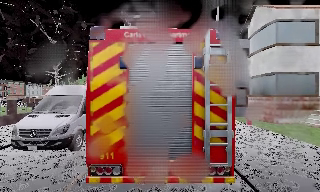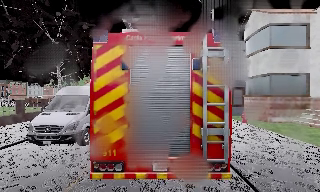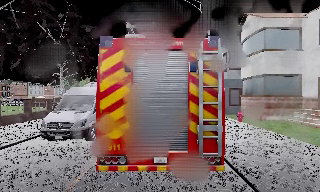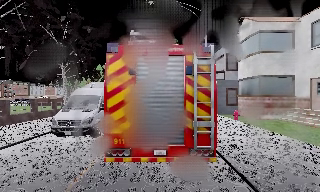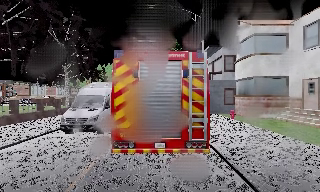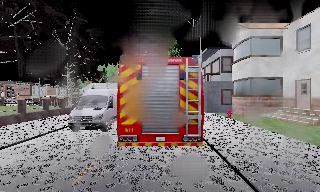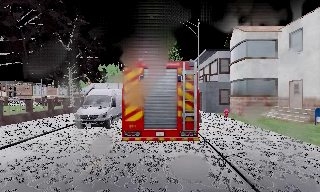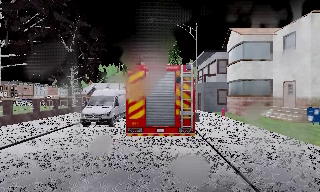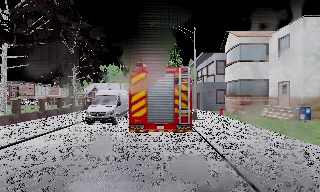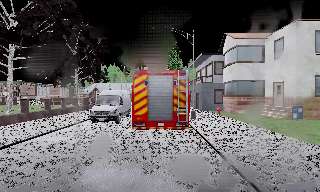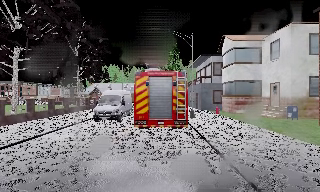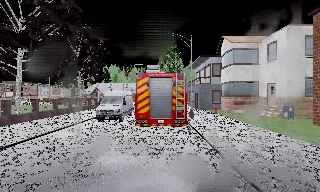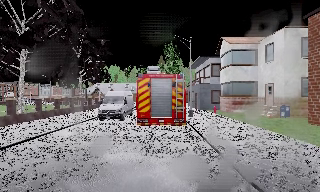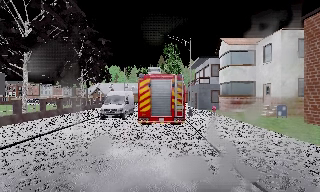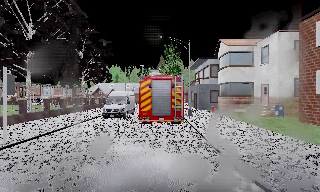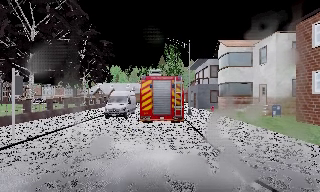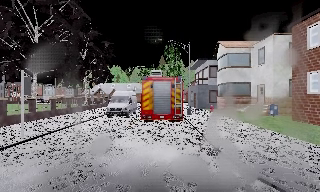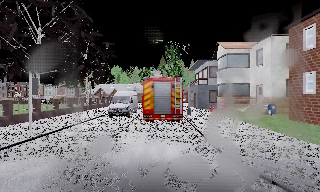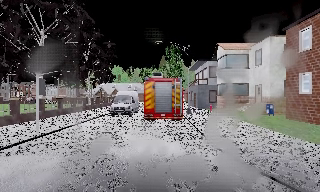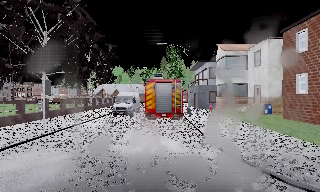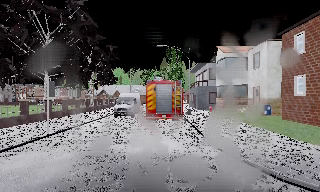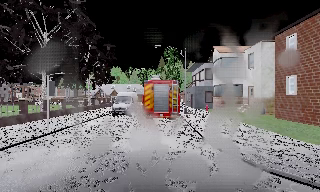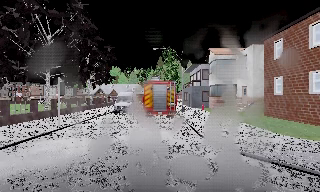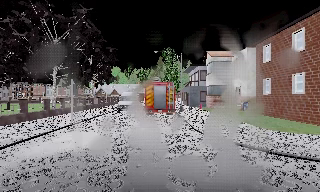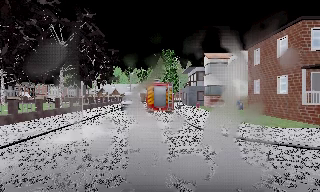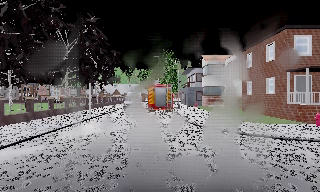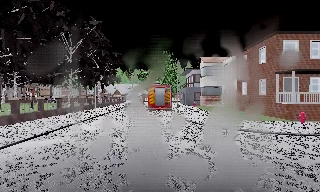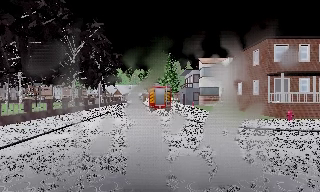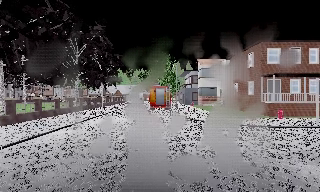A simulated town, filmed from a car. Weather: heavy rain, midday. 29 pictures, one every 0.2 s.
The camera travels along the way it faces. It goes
backward.
0.0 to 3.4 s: The camera travels backward, about 9 m, so what stands in front gets smaller. It loses speed.
3.4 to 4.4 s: The camera travels backward, about 2.5 m, so what stands in front gets smaller. It gains speed.
4.4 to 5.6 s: The camera travels backward, about 8 m, so what stands in front gets smaller.
The film runs backward here.
